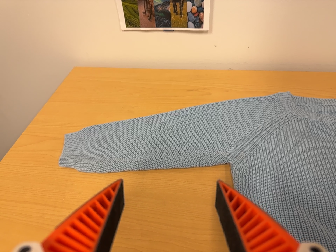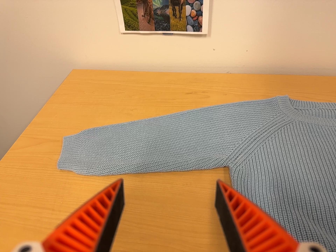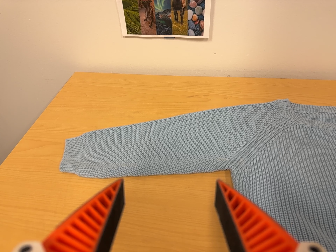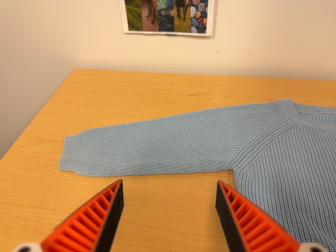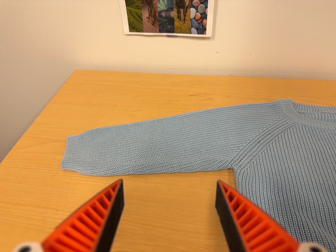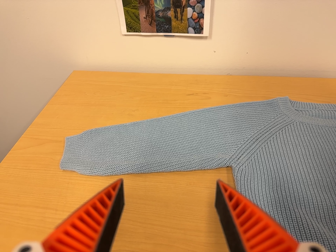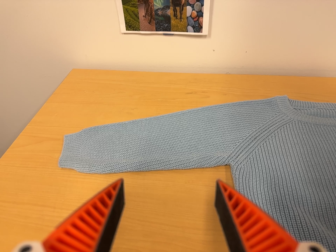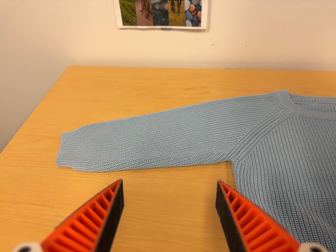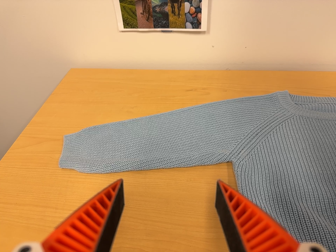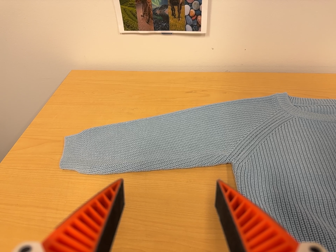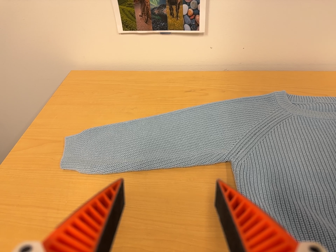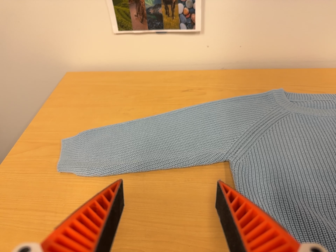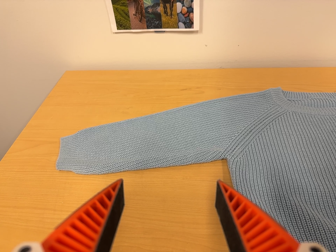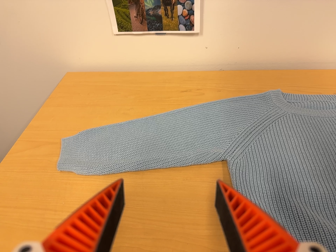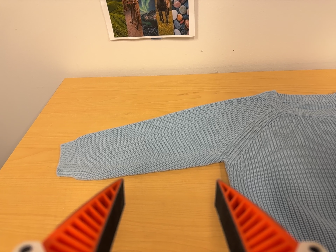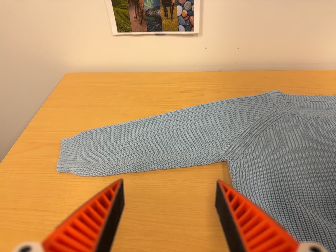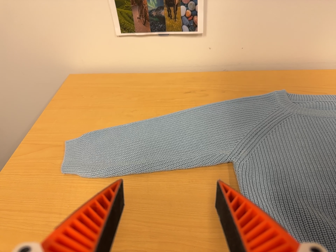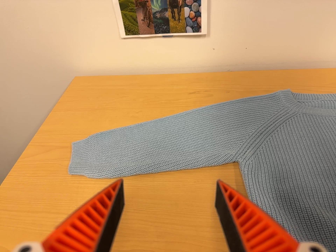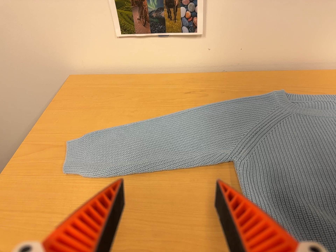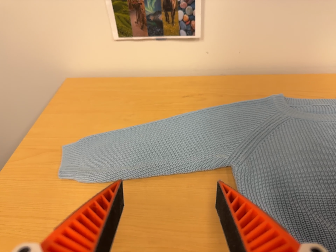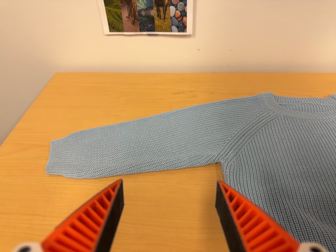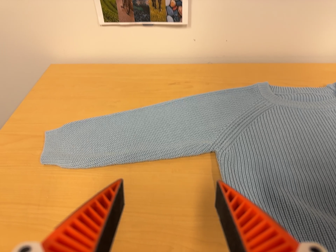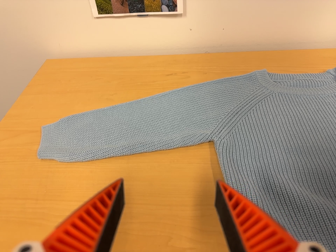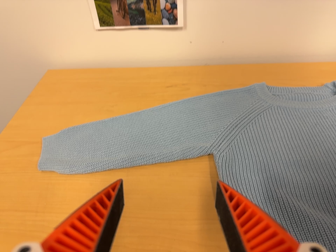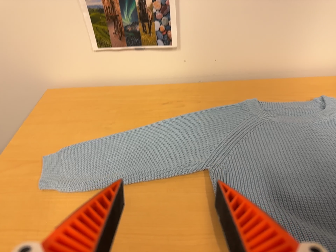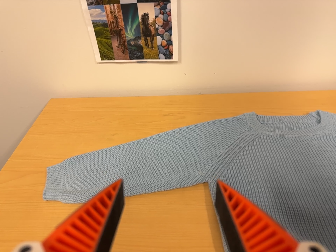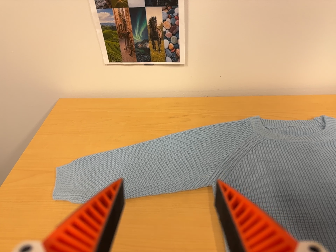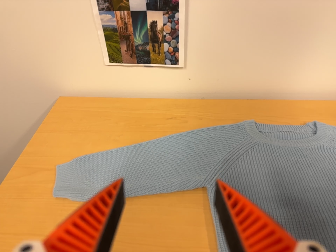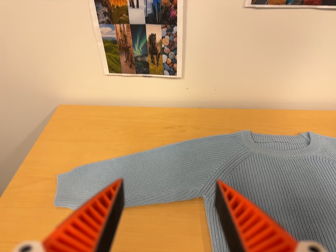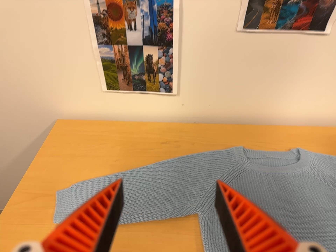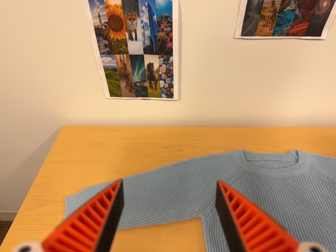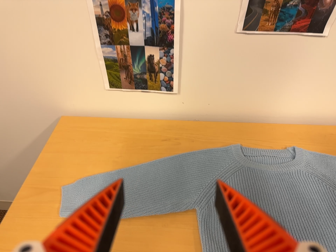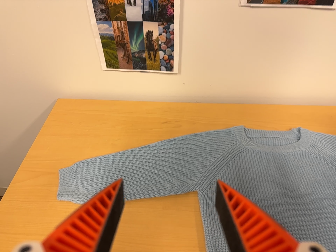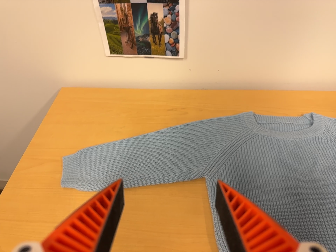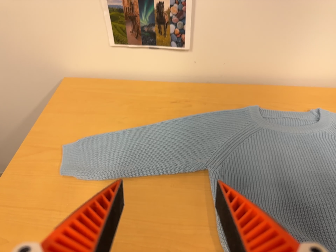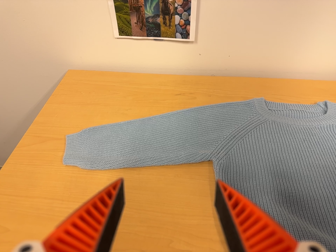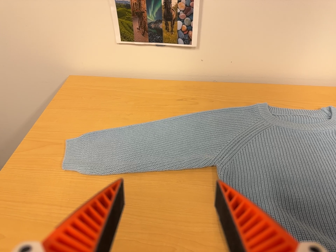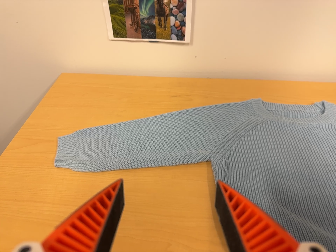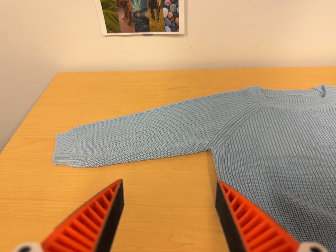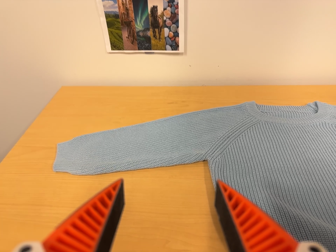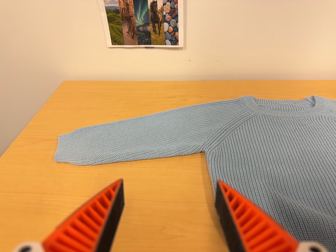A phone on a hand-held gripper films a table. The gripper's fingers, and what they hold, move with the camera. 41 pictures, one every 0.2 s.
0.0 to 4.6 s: The camera shifts only a little, or ends up much as it began.
4.6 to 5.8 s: The camera travels toward the top of its view and backward, about 16 cm, so close, fixed things drift downward.
5.8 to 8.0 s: The camera travels toward the bottom of its view, about 16 cm, so close, fixed things drift upward.
The film runs backward here.
